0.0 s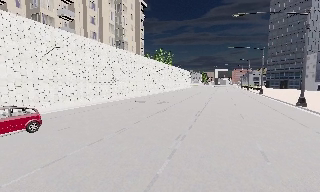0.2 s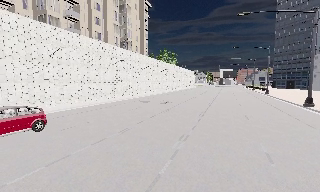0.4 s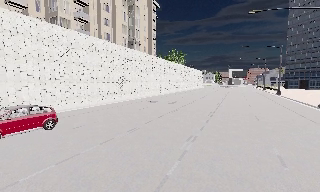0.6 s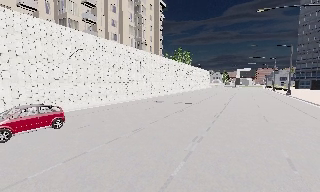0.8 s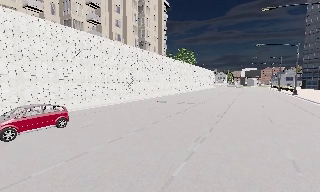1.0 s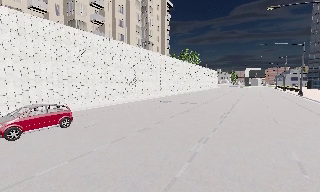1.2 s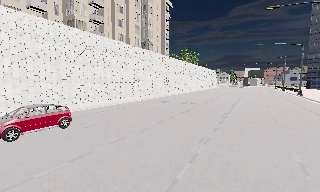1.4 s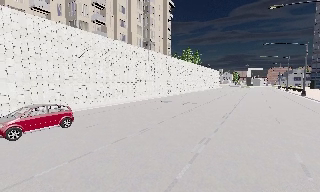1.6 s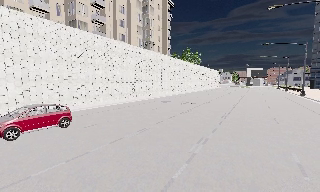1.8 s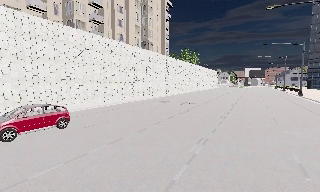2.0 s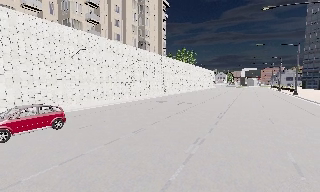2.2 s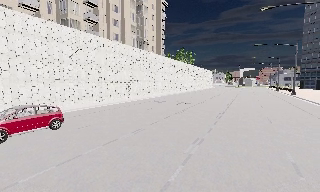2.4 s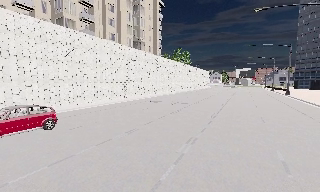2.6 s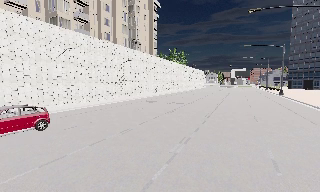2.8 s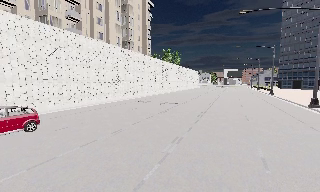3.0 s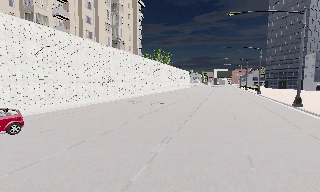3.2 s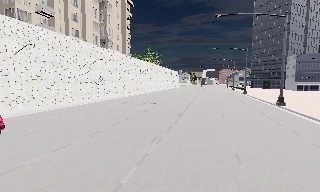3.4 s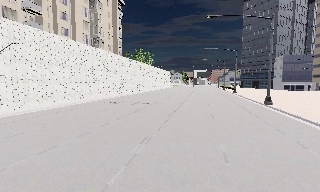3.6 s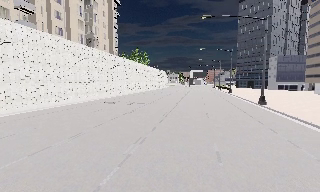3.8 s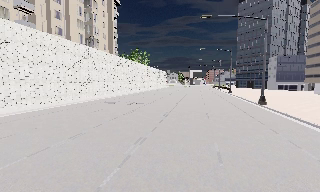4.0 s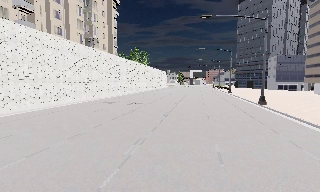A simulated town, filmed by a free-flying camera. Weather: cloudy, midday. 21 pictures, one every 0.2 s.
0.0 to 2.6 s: The camera travels to its right, about 0.5 m.
2.6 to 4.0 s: The camera swings to its right by about 15 degrees, and the scene slides to the left.
The film runs forward here.
